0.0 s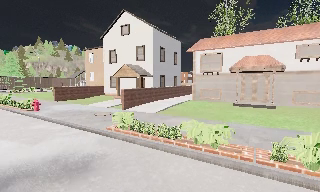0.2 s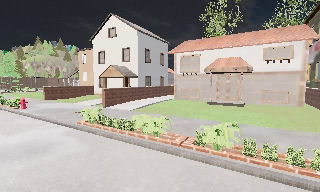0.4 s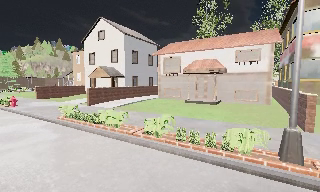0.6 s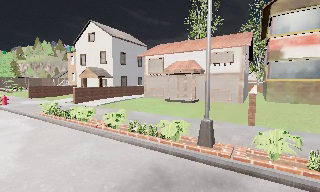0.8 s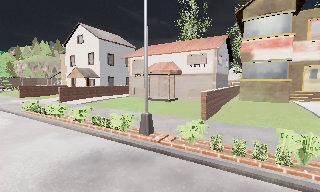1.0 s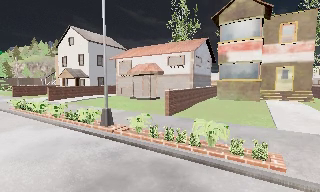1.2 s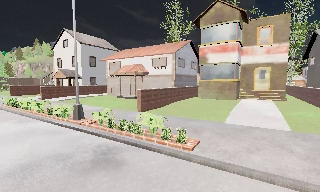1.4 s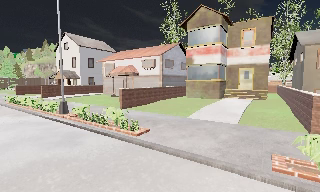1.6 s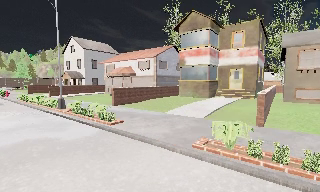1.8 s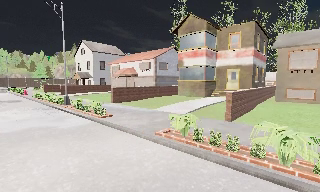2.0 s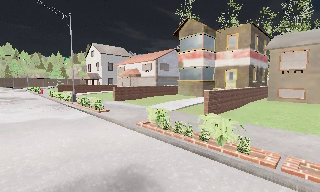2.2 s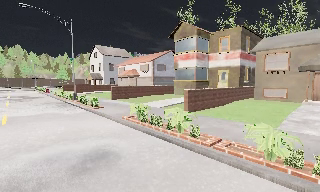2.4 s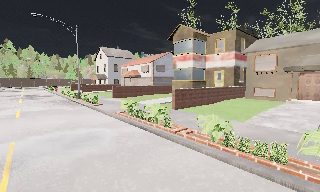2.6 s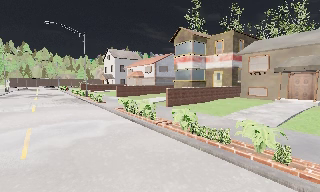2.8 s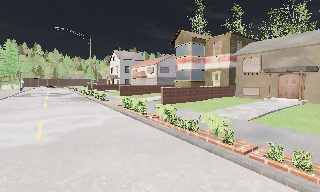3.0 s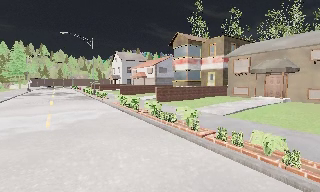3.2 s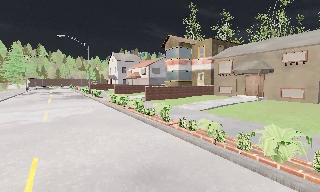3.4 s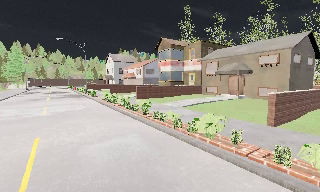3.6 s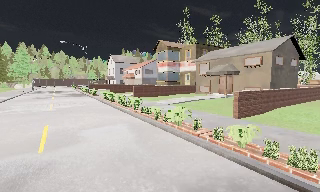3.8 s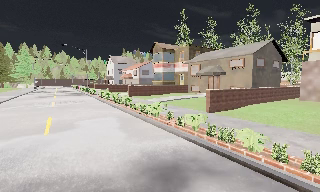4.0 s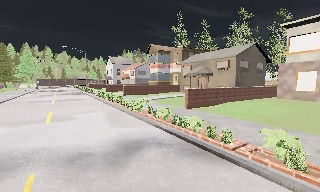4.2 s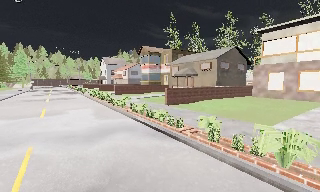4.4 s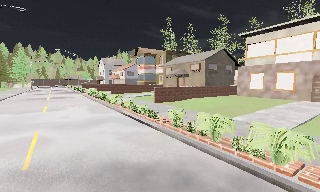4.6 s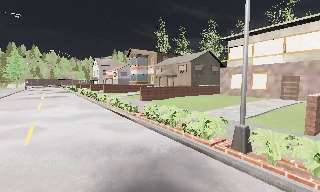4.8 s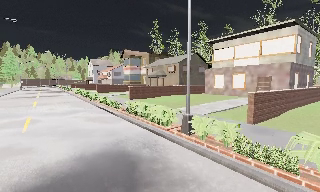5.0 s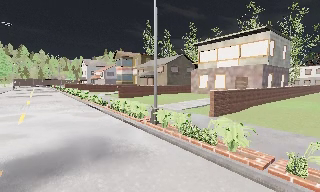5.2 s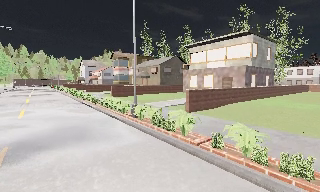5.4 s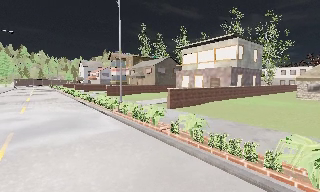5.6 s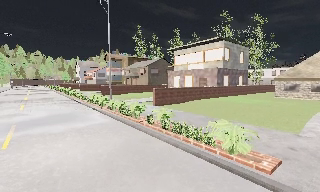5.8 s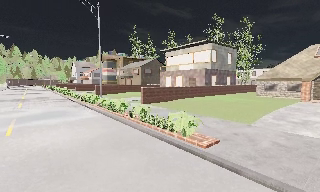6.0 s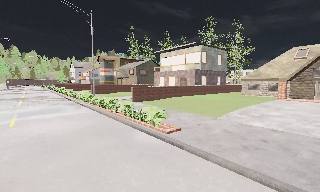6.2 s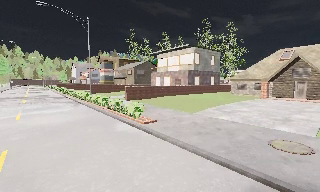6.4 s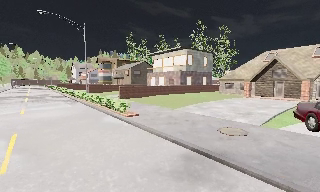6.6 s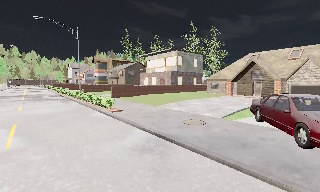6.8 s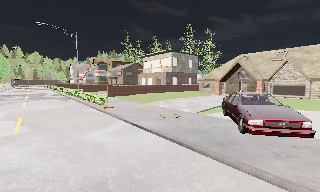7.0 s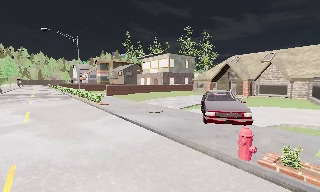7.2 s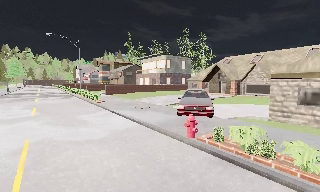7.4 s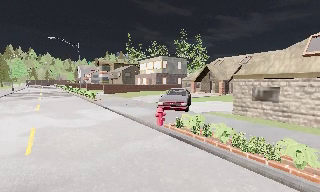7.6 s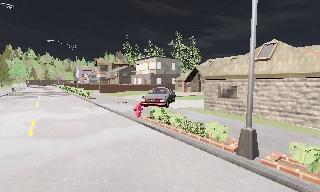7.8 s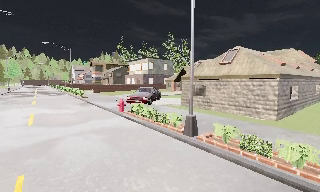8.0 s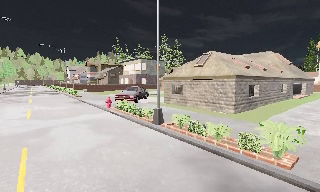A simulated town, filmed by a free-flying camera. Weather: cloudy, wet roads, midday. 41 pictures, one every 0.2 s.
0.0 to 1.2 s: The camera travels to its right and backward, about 11 m, so close, fixed things drift to the left.
1.2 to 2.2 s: The camera pans to its left, which is counterclockwise from overhead, by about 15 degrees. It travels to its right and backward, about 10 m, so close, fixed things drift to the left.
2.2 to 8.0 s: The camera travels backward and to its right, about 50 m, so what stands in front gets smaller.
The film runs backward here.
